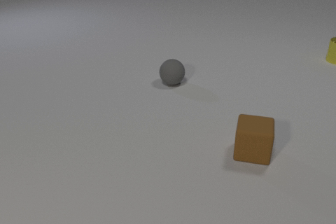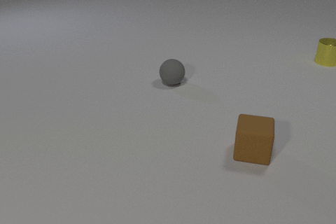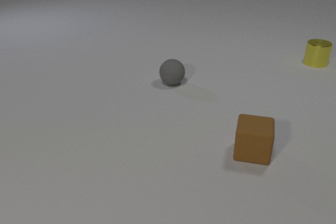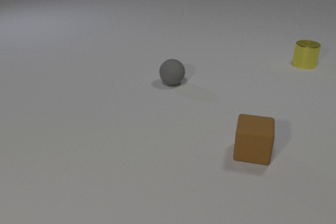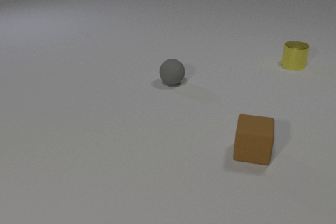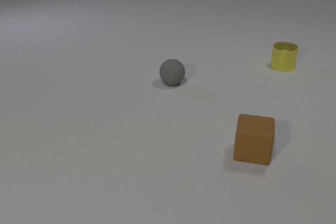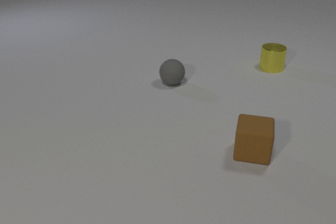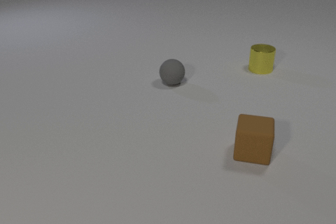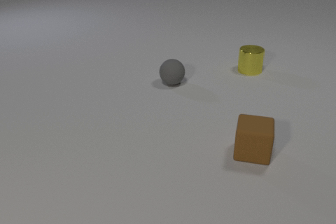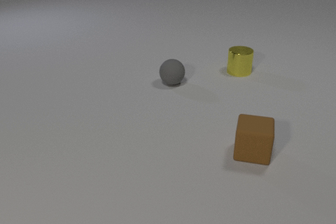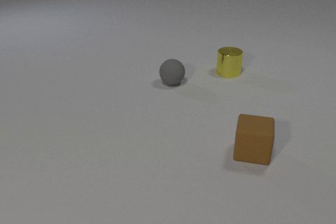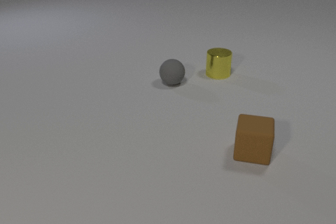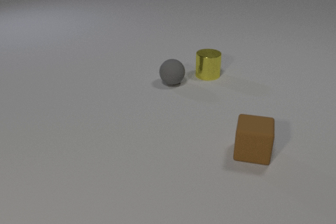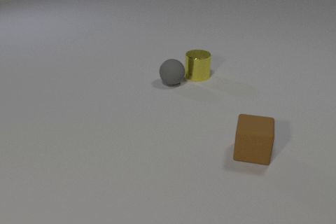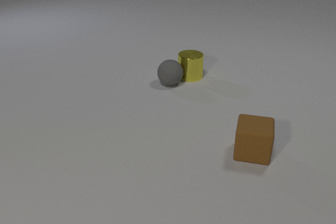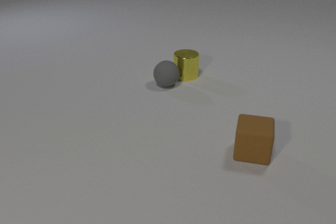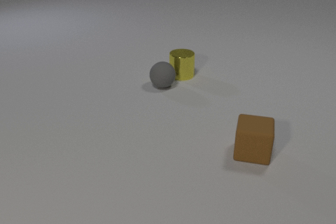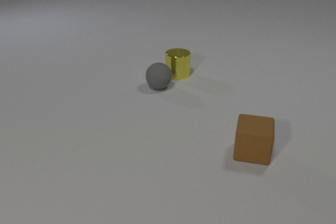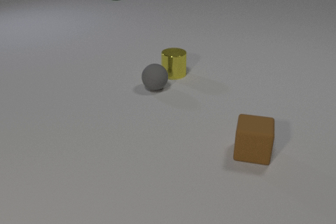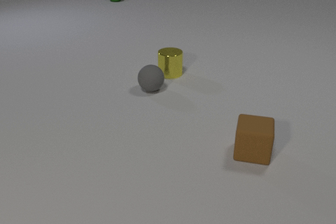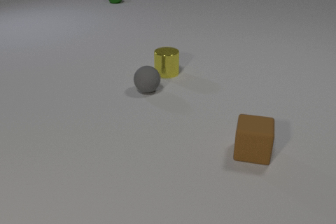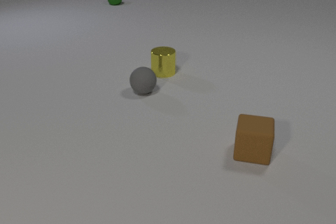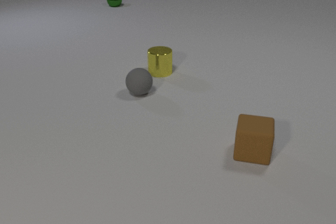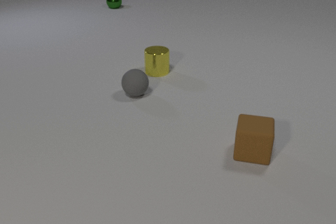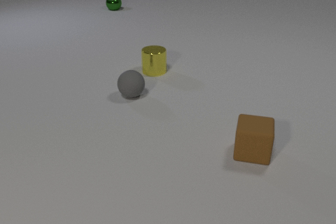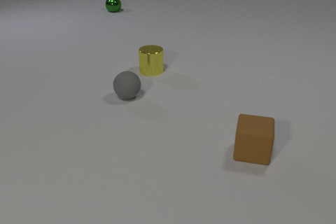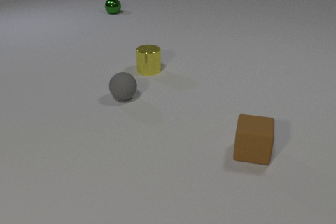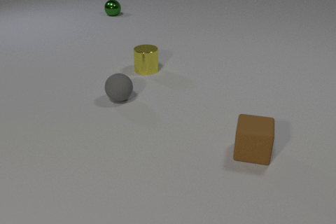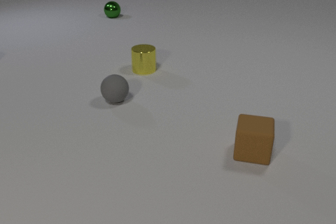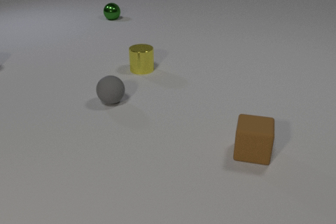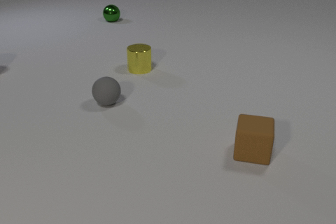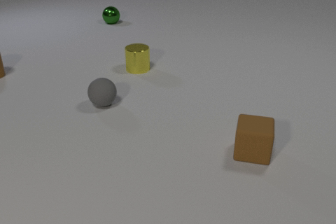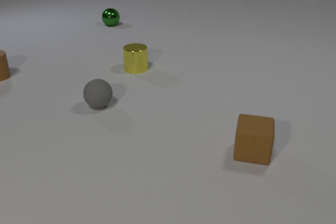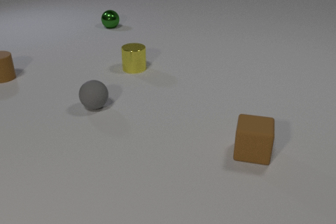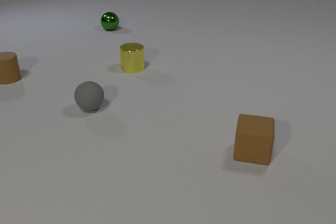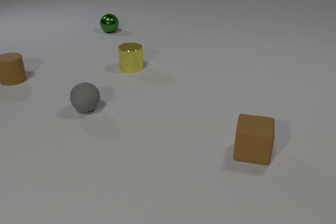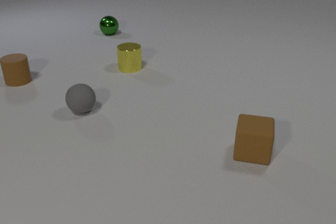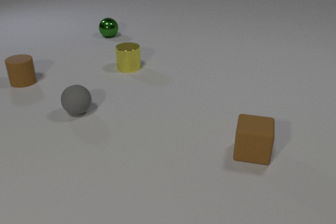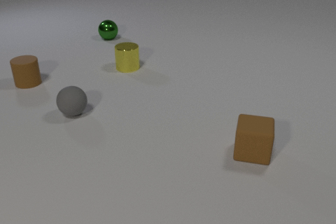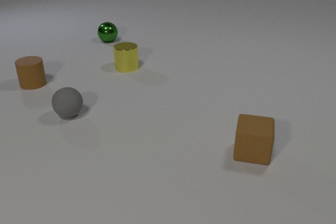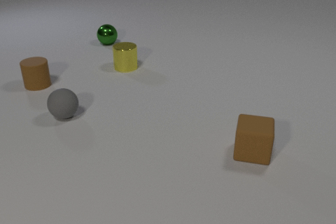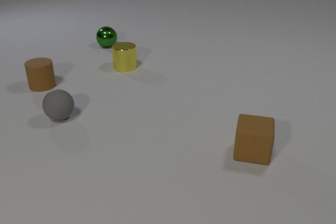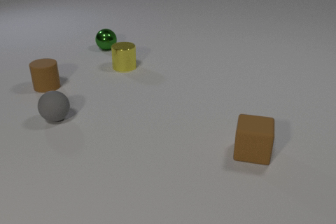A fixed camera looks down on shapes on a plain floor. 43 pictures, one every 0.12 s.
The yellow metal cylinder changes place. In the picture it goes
to the left.
The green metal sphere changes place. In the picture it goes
toward the camera.
0.00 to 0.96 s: The yellow metal cylinder slides to the left and toward the camera.
0.96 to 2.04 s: The yellow metal cylinder slides to the left. The gray rubber sphere rolls to the left and toward the camera. The yellow metal cylinder and the gray rubber sphere collide.
2.04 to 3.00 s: The yellow metal cylinder slides to the left. The gray rubber sphere rolls to the left and toward the camera. The green metal sphere comes in at the top edge, rolls toward the camera.
3.00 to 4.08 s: The yellow metal cylinder slides to the left and away from the camera. The gray rubber sphere rolls to the left and toward the camera. The green metal sphere rolls toward the camera. The brown rubber cylinder comes in at the left edge, slides toward the camera and to the right.
4.08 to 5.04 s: The yellow metal cylinder slides to the left. The gray rubber sphere rolls to the left. The green metal sphere rolls toward the camera. The brown rubber cylinder slides to the right and toward the camera.
Are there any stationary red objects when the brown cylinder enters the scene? no.
How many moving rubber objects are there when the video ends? 2.
How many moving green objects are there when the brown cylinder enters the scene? 1.
